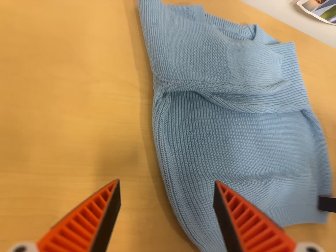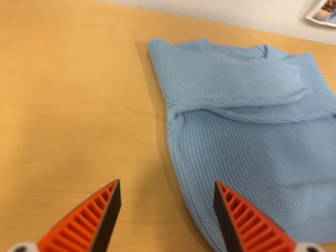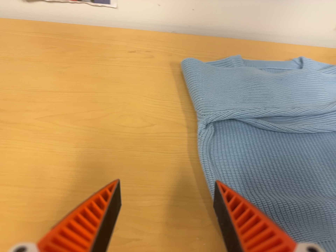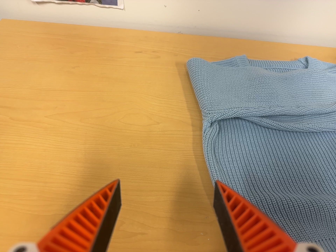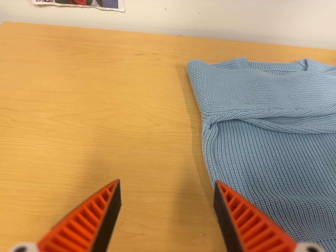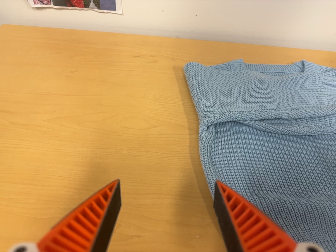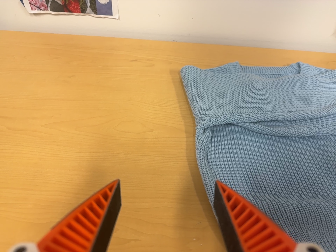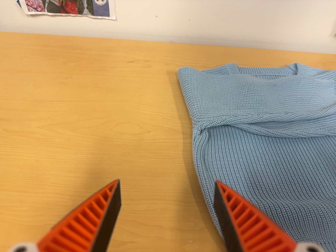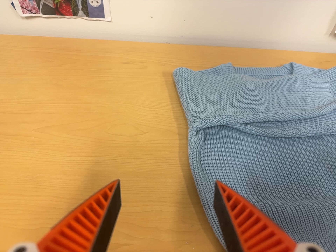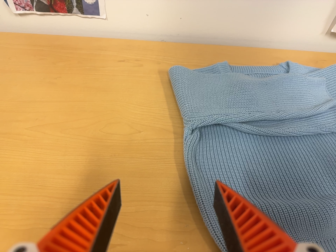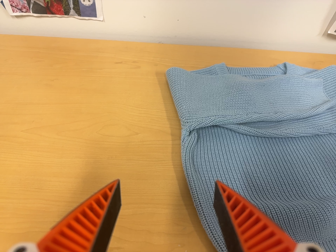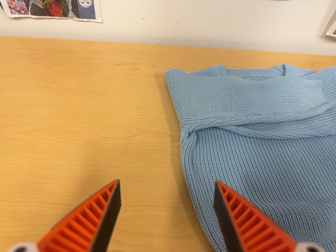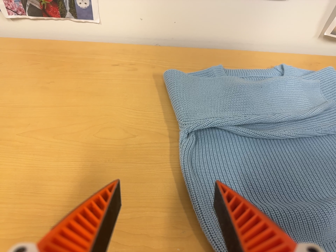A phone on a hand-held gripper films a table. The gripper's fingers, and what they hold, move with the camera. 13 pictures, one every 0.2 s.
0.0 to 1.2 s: The camera pans to its left by about 25 degrees. It travels to its right, toward the bottom of its view and backward, about 14 cm. Its aim tips toward the top of its view by about 15 degrees. It rolls about its line of sight by about 10 degrees, and the scene rotates counterclockwise.
1.2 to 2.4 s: The camera shifts only a little, or ends up much as it began.
The film runs backward here.
